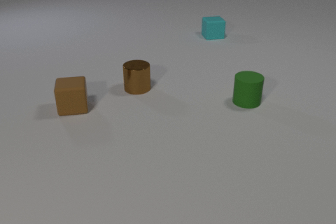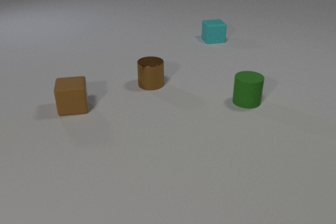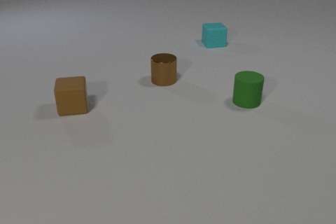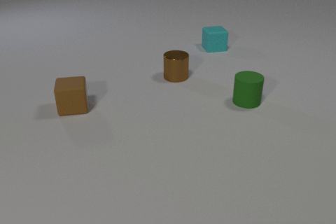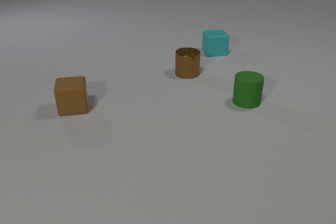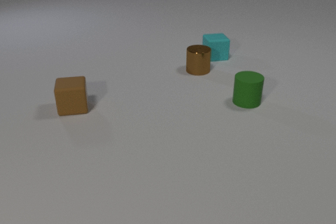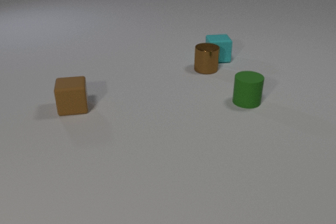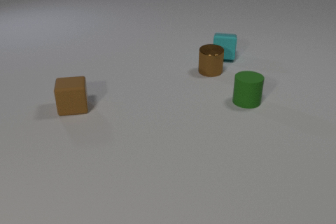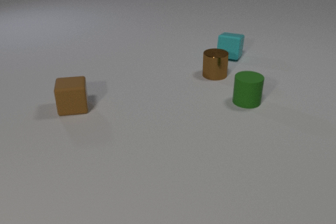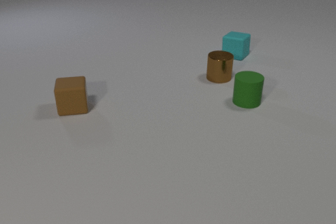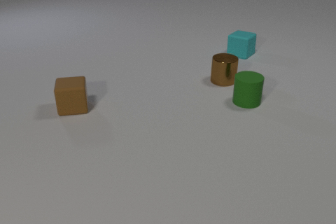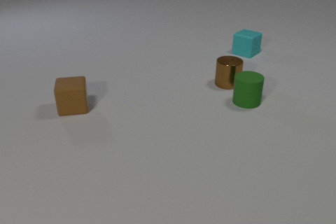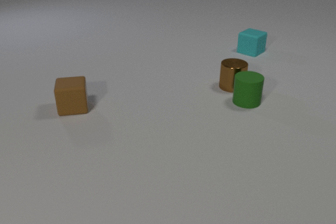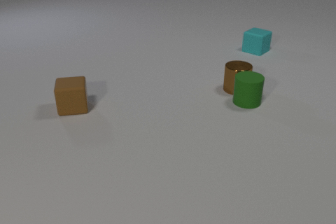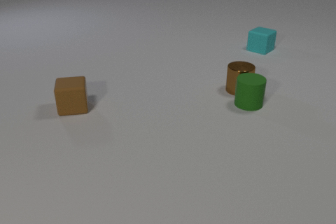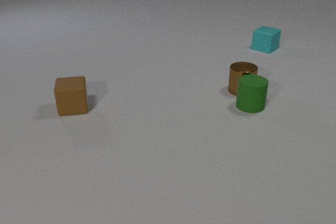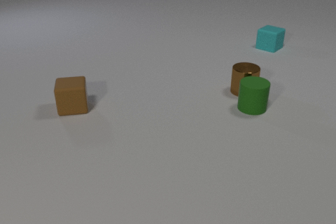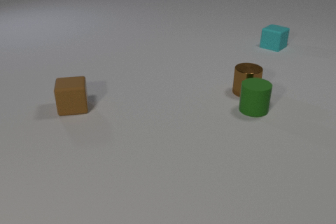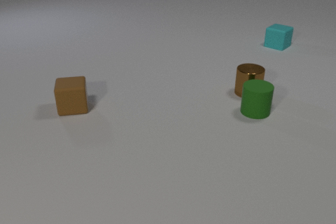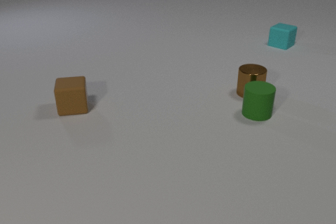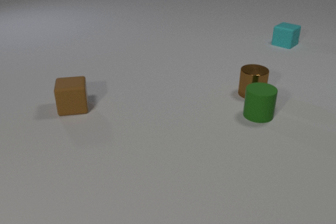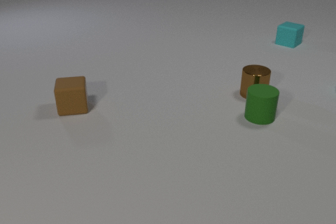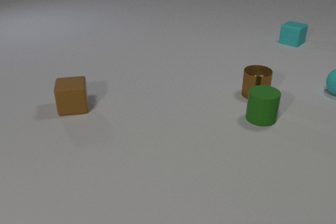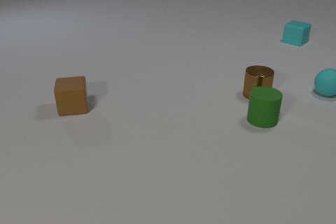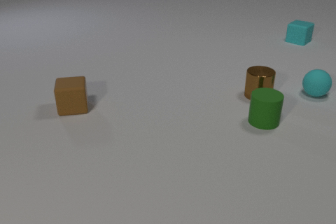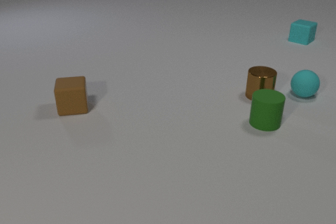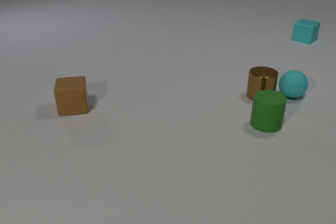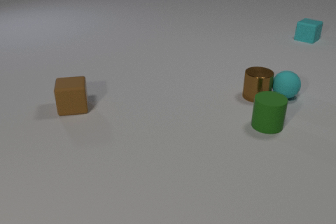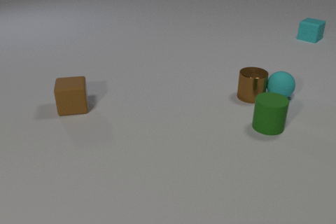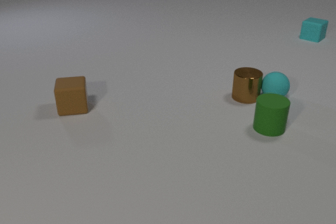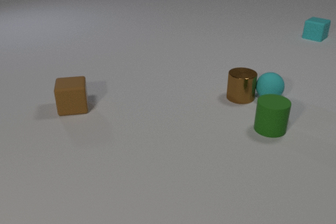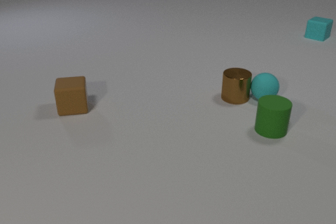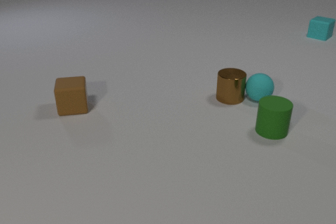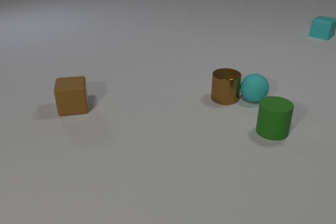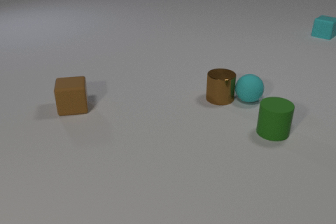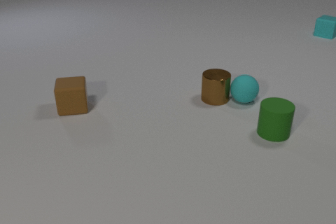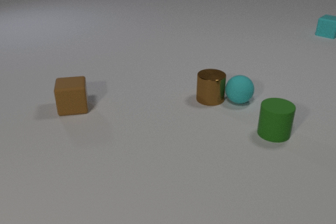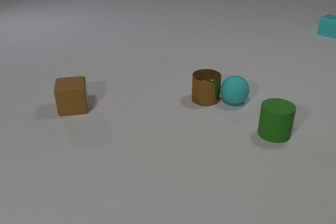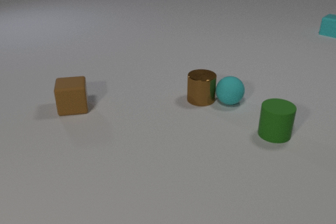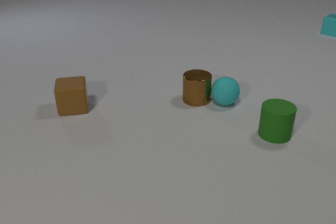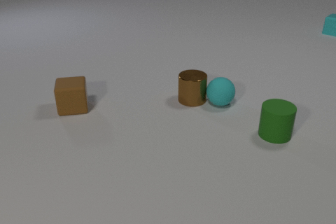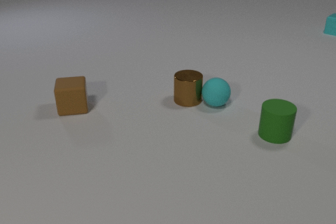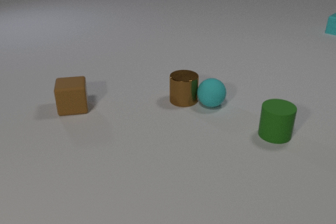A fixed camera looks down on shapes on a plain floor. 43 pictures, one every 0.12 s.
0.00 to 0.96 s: The cyan rubber cube slides toward the camera, spins so that its near face slides to the left, clockwise seen from above. The brown metal cylinder slides to the right and away from the camera. The cyan rubber cube and the brown metal cylinder collide.
0.96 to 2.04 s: The cyan rubber cube slides to the right and away from the camera. The brown metal cylinder slides toward the camera and to the right. The green rubber cylinder slides toward the camera and to the right. The brown metal cylinder and the green rubber cylinder collide.
2.04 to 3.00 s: The cyan rubber cube slides away from the camera and to the right. The brown metal cylinder slides to the right and toward the camera. The green rubber cylinder slides toward the camera and to the right. The cyan rubber sphere comes in at the right edge, rolls to the left and toward the camera.
3.00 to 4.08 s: The cyan rubber cube slides away from the camera and to the right. The brown metal cylinder slides to the left. The green rubber cylinder slides toward the camera and to the right. The cyan rubber sphere rolls to the left and toward the camera. The brown metal cylinder and the cyan rubber sphere collide.
4.08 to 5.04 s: The cyan rubber cube slides away from the camera and to the right. The brown metal cylinder slides to the left. The cyan rubber sphere rolls to the left and toward the camera.
How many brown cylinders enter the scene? 0.
What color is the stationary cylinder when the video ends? green.
What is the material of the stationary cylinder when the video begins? rubber.
